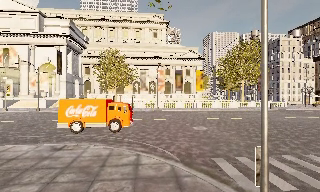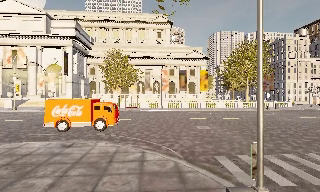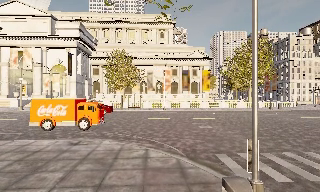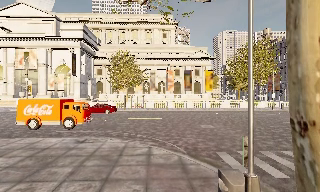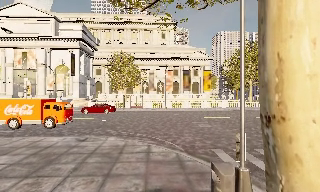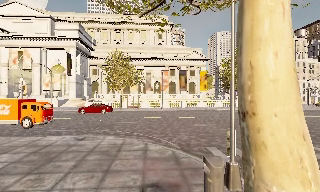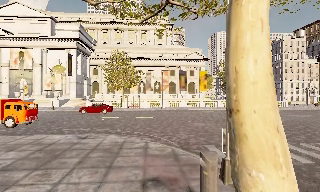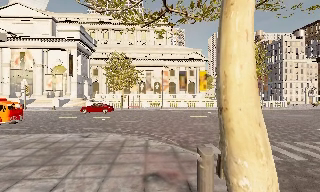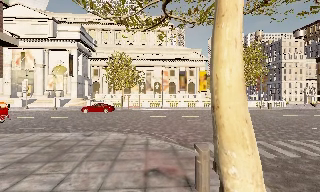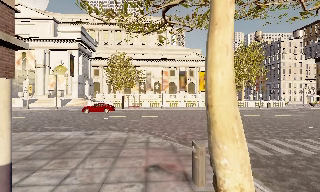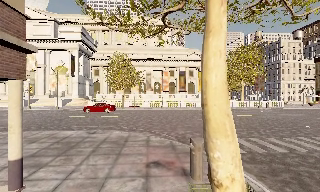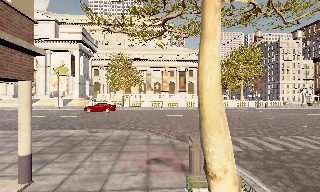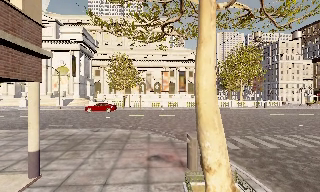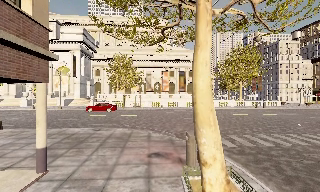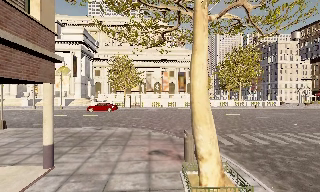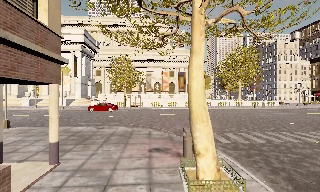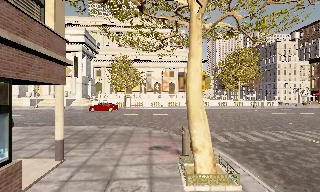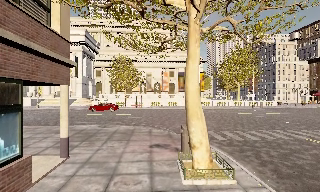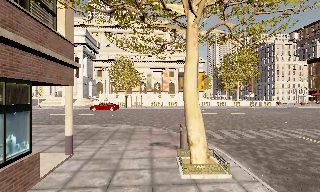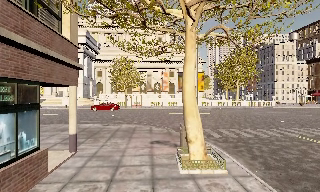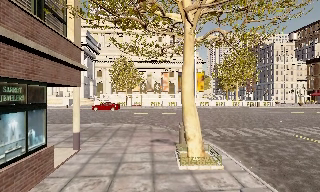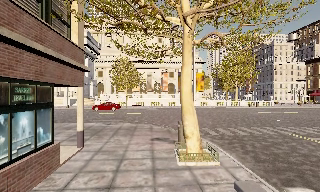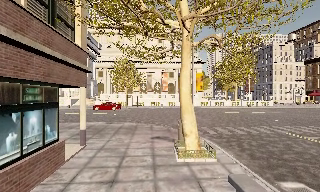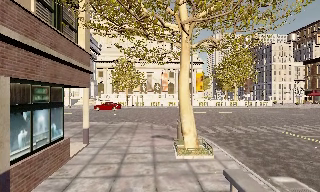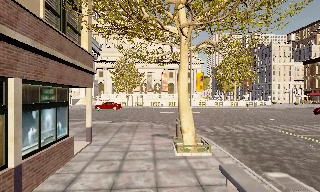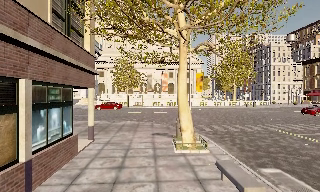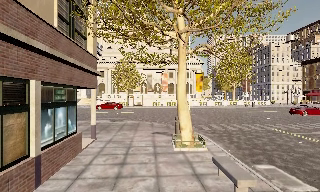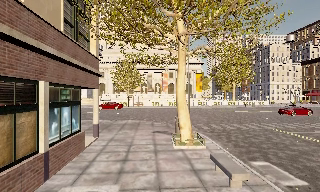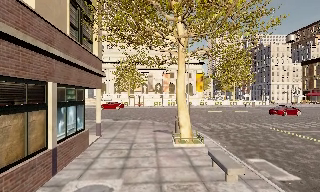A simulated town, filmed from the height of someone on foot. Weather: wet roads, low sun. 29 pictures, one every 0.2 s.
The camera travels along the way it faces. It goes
backward.
0.0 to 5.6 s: The camera travels backward, about 9 m, so what stands in front gets smaller.
The film runs backward here.
